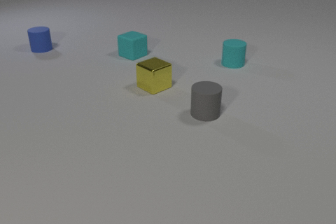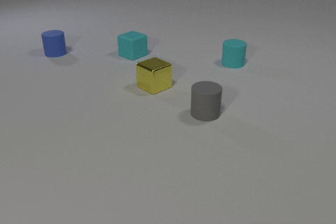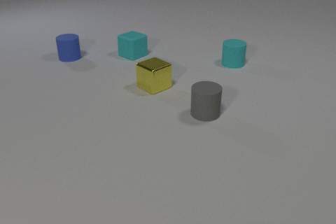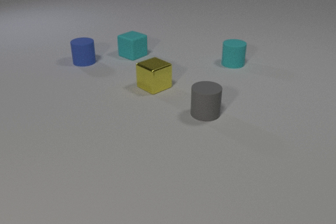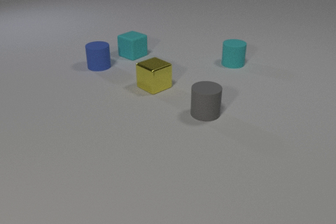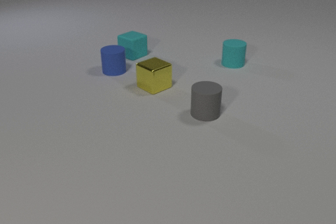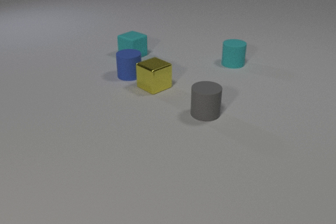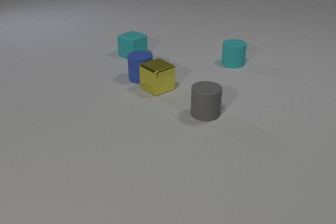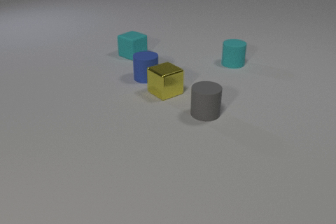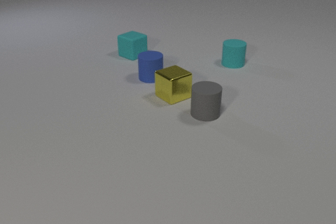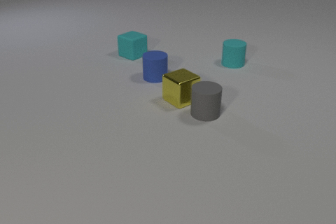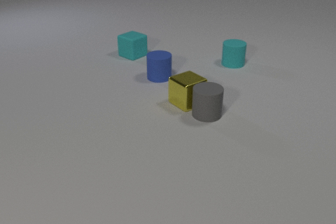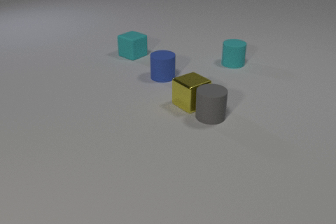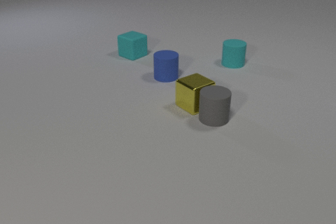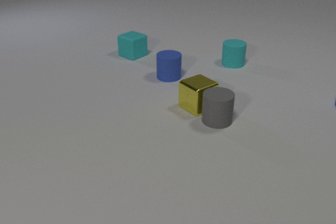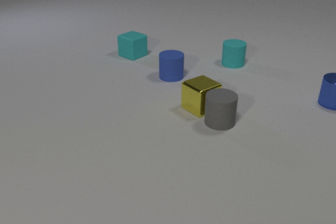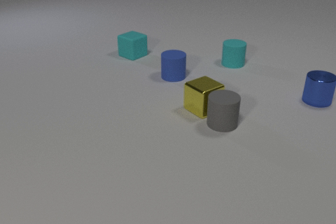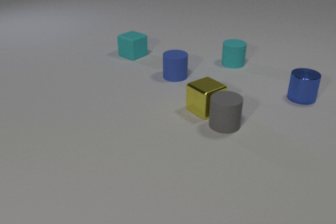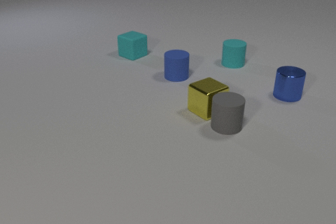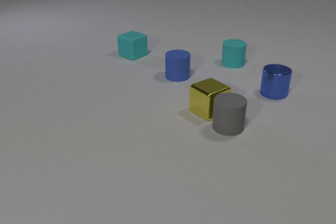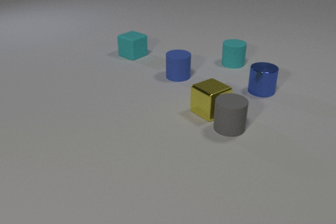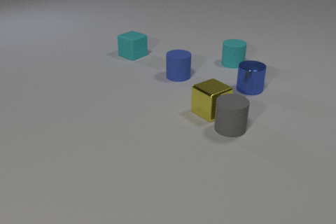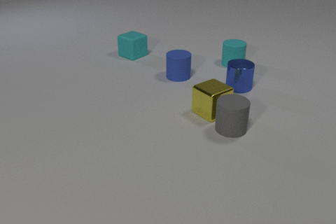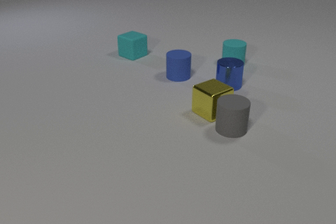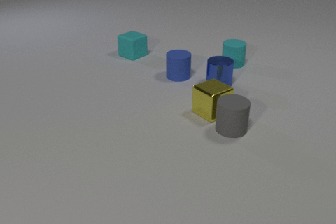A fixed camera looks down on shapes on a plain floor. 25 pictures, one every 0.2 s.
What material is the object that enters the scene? metal.
What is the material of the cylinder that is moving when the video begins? rubber.
How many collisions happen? 2.
0.0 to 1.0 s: The blue rubber cylinder slides toward the camera and to the right.
1.0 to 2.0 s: The blue rubber cylinder slides to the right and toward the camera. The yellow metal cube slides toward the camera and to the right. The blue rubber cylinder and the yellow metal cube collide.
2.0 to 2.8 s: The blue rubber cylinder slides to the right. The yellow metal cube slides to the right and toward the camera. The gray rubber cylinder slides toward the camera and to the right. The yellow metal cube and the gray rubber cylinder collide.
2.8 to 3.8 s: The blue rubber cylinder slides to the right. The yellow metal cube slides to the right and toward the camera. The blue metal cylinder slides to the left. The gray rubber cylinder slides to the right and toward the camera.
3.8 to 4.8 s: The blue metal cylinder slides to the left.
